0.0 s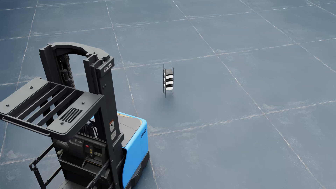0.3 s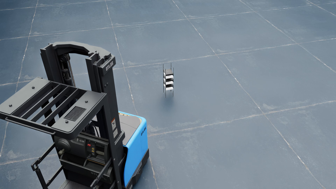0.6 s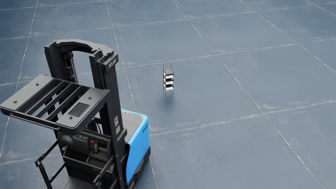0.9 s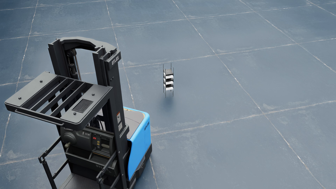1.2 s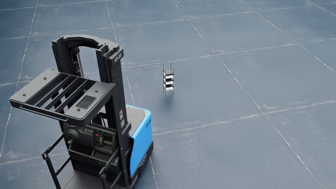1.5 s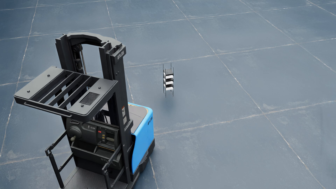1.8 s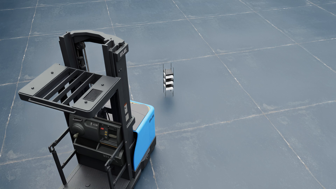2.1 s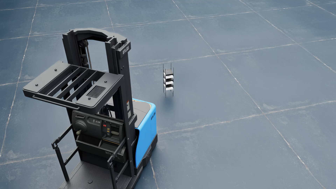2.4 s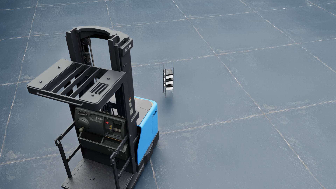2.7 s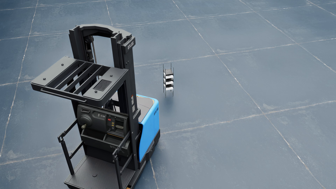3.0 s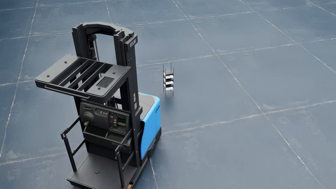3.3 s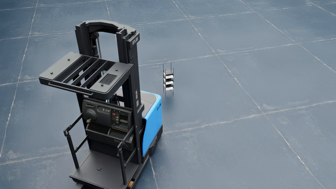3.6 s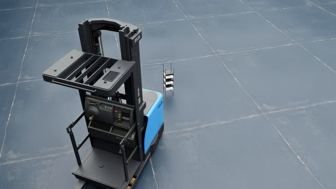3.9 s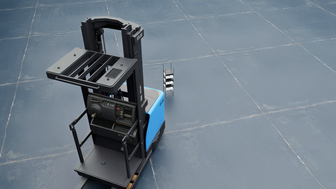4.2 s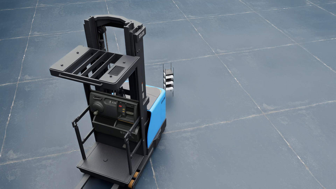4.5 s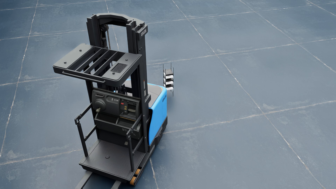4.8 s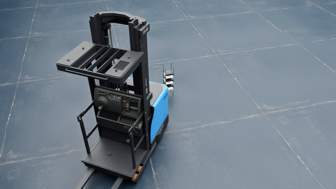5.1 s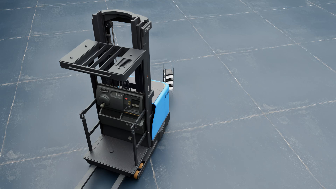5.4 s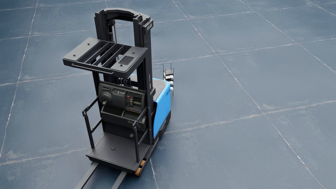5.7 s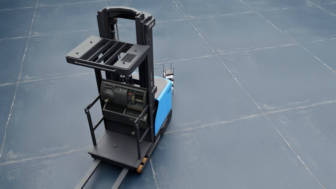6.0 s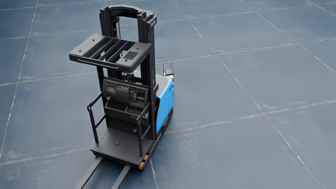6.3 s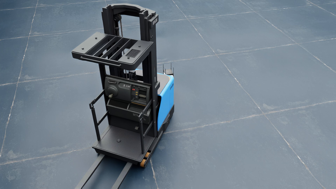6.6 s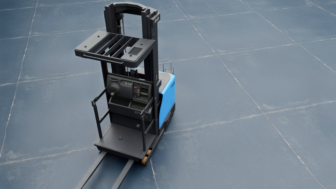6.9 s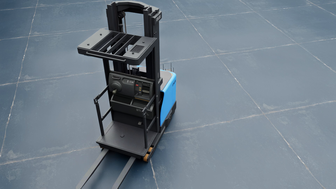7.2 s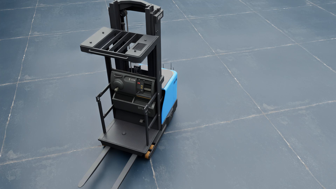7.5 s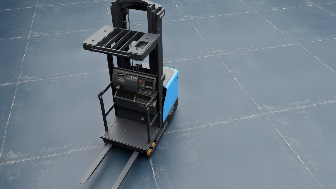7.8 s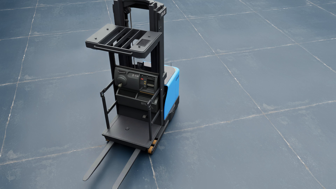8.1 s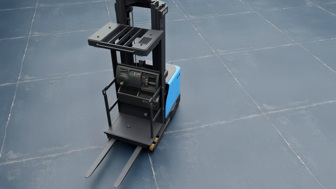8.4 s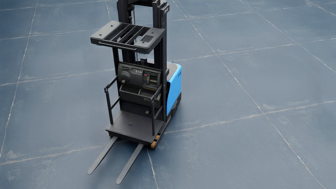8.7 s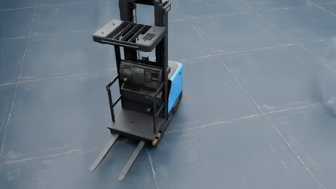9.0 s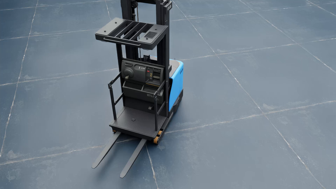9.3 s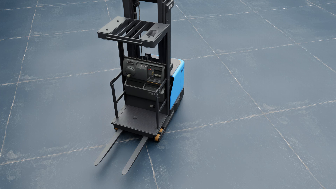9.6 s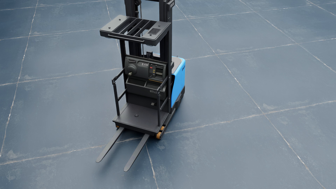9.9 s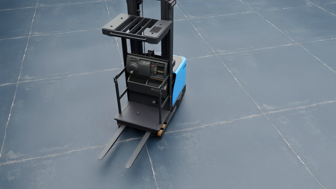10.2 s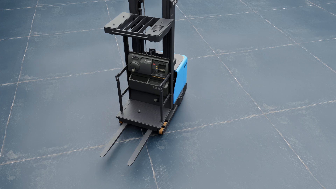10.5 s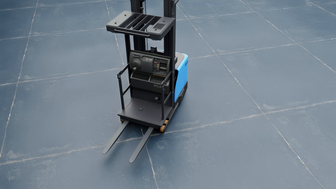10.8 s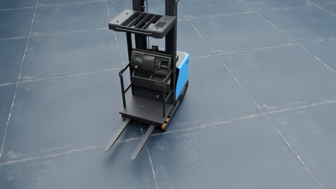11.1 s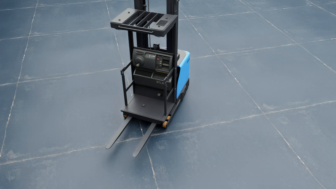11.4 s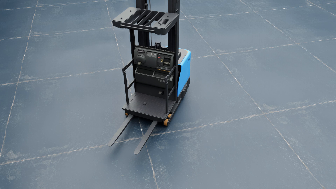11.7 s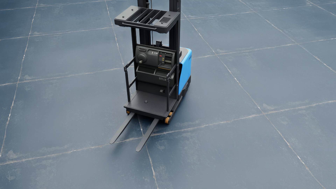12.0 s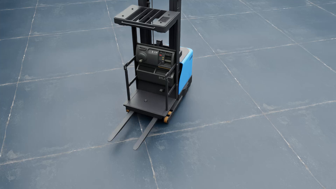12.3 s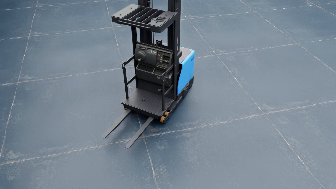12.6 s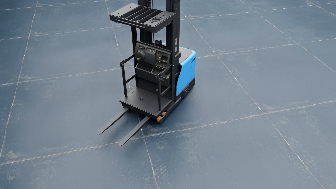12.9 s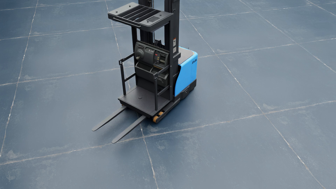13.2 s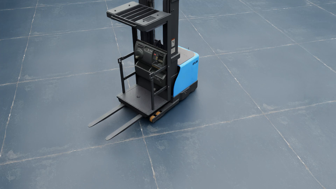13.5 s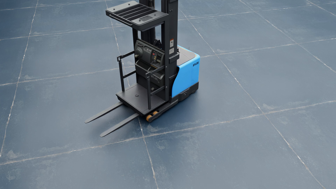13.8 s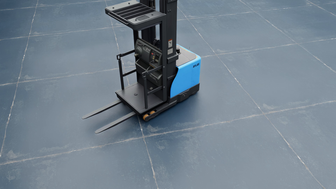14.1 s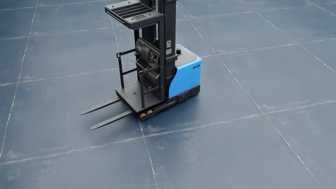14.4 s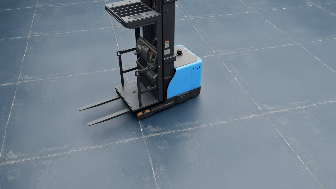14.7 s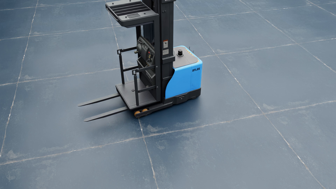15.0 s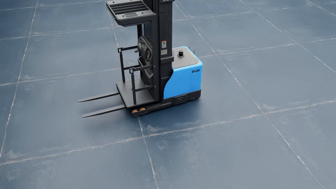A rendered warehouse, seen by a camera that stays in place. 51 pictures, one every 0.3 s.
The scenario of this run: A forklift runs into an object in its way.
